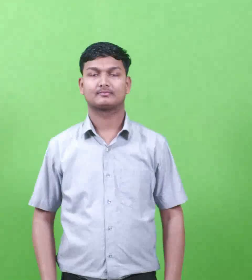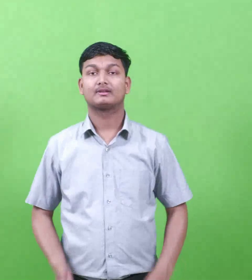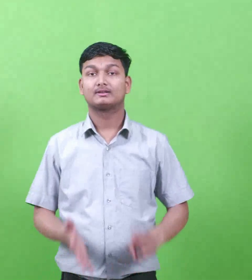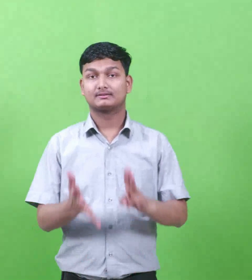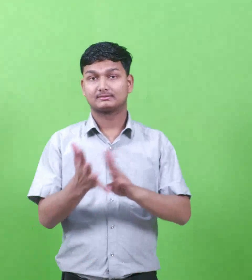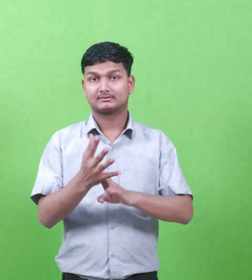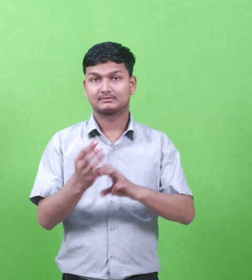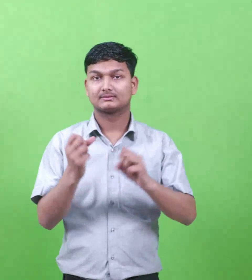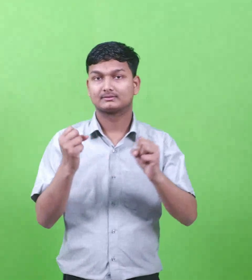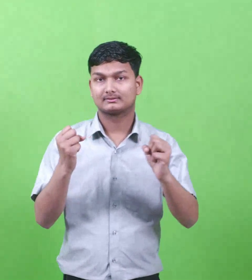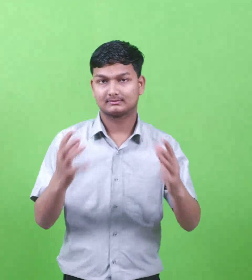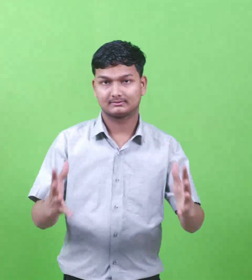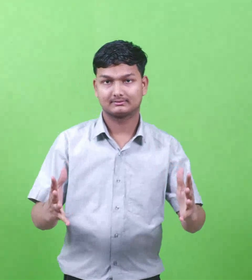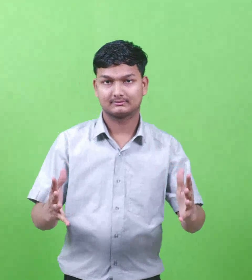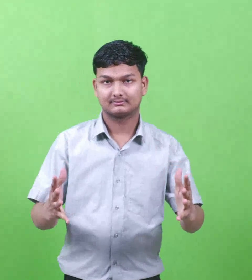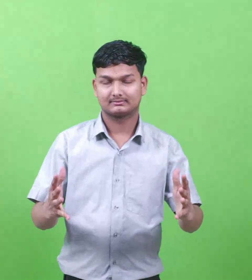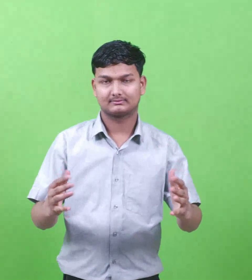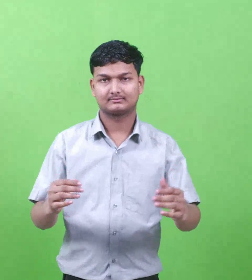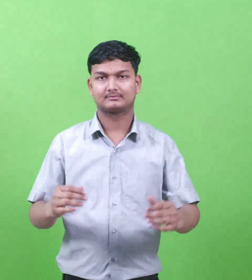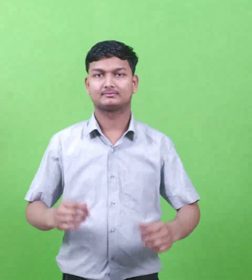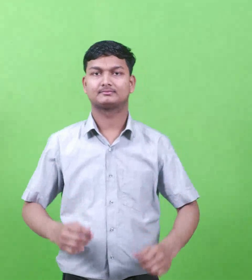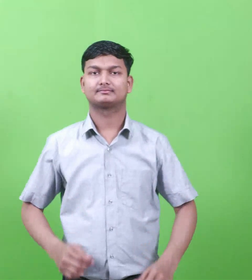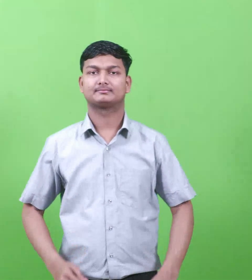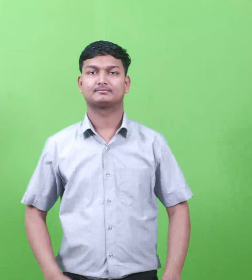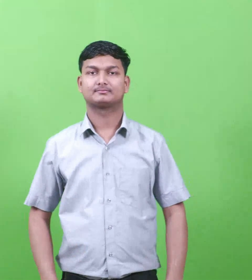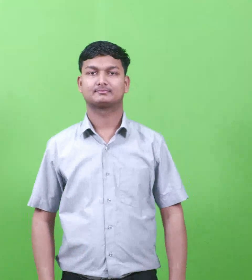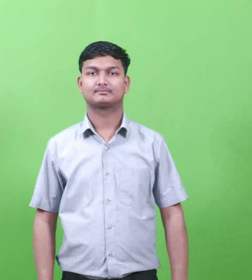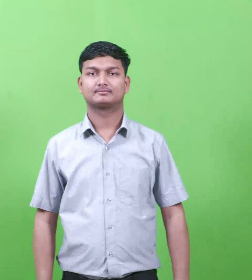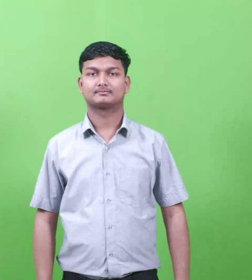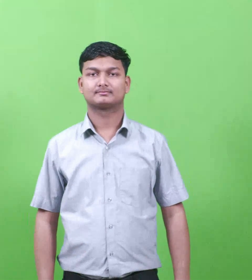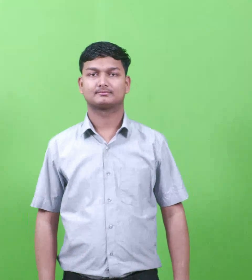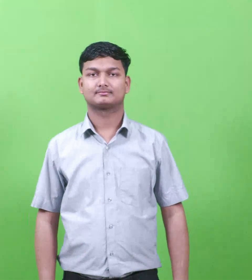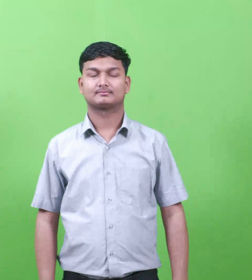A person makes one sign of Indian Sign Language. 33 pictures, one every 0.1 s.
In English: moses
